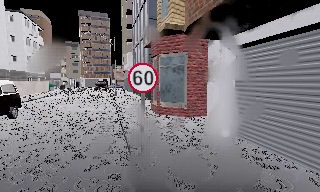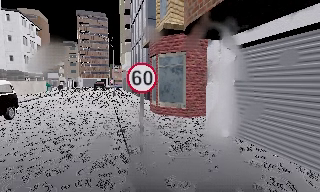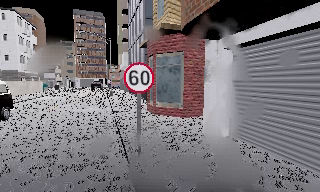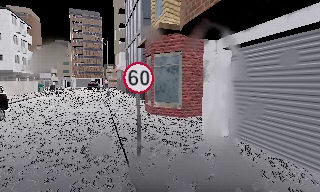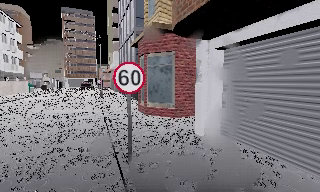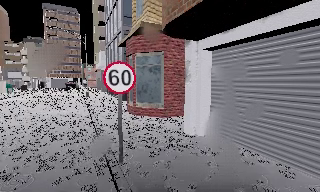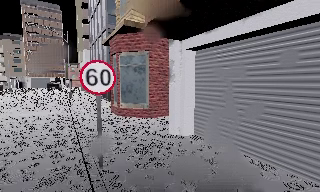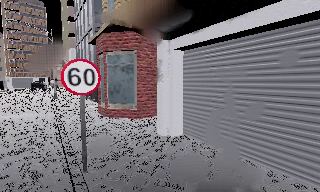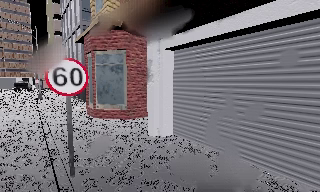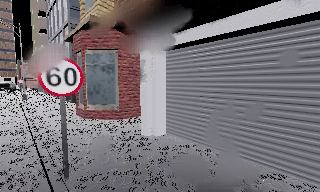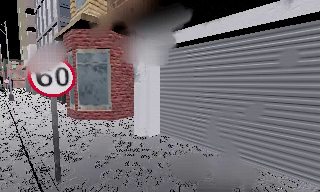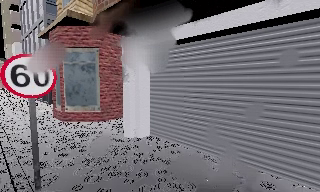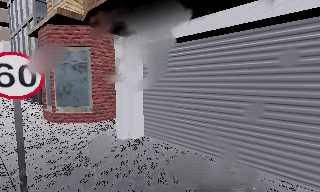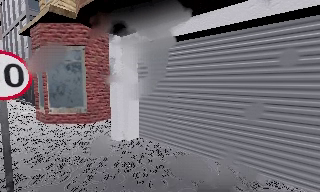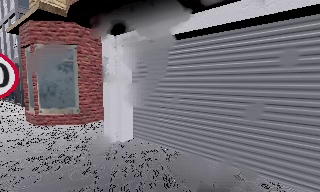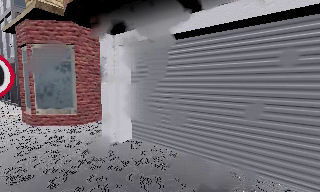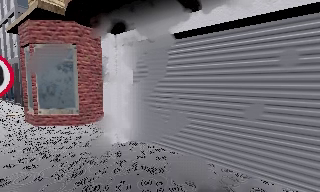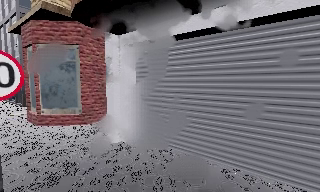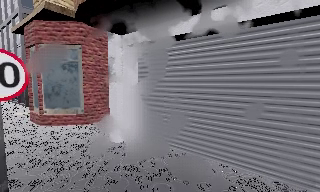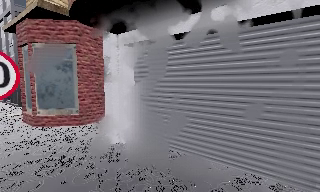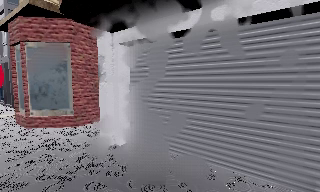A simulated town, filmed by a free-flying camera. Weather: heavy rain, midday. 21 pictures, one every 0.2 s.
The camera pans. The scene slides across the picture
to the left.
The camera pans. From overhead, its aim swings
clockwise.
0.0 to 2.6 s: The camera pans to its right, which is clockwise from overhead, by about 35 degrees. It travels forward, about 0.5 m.
2.6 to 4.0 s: The camera shifts only a little, or ends up much as it began.
The film runs forward here.
